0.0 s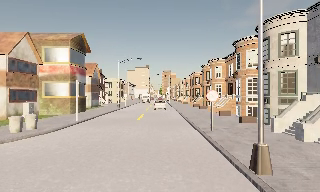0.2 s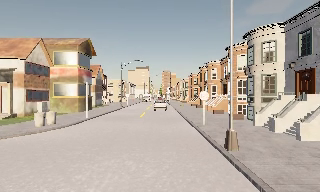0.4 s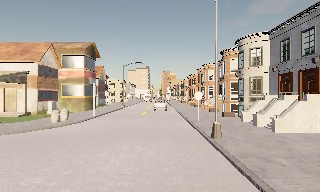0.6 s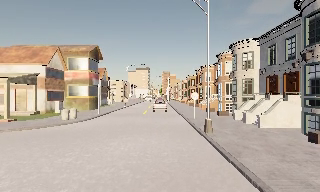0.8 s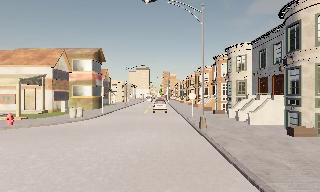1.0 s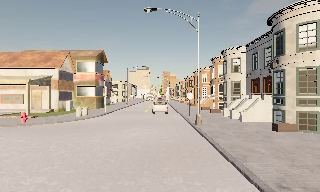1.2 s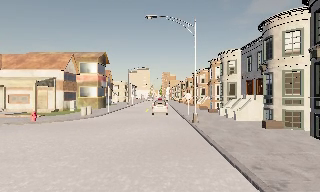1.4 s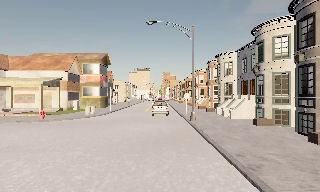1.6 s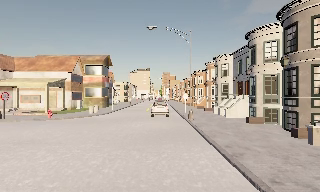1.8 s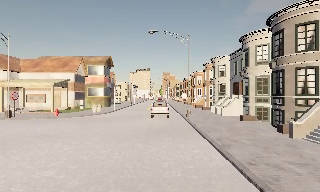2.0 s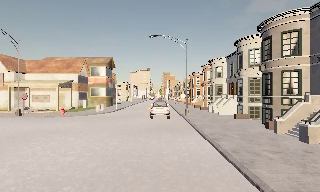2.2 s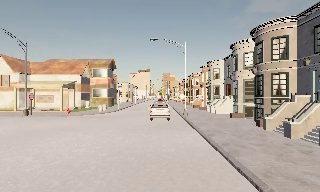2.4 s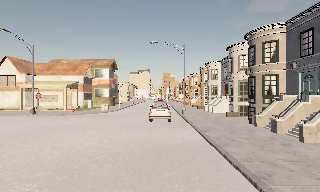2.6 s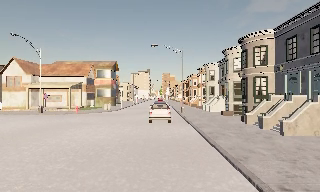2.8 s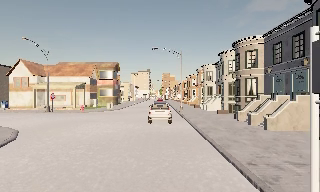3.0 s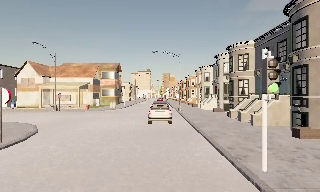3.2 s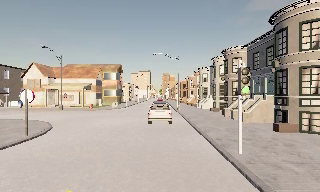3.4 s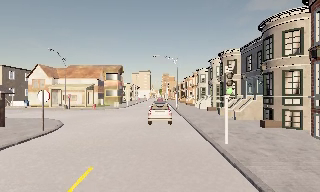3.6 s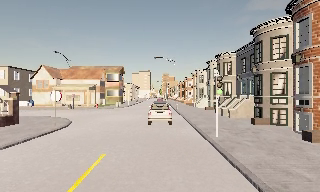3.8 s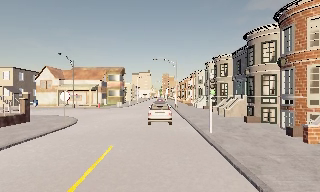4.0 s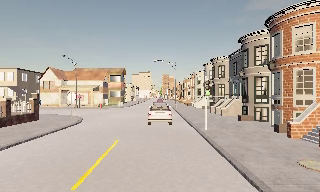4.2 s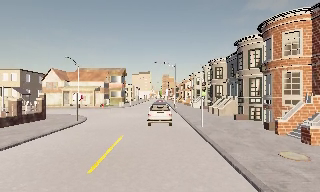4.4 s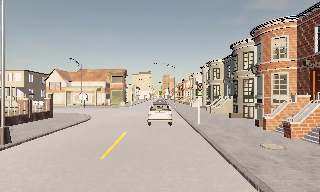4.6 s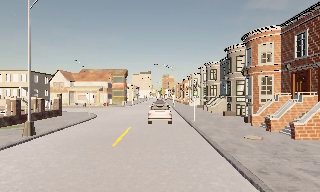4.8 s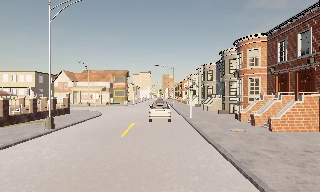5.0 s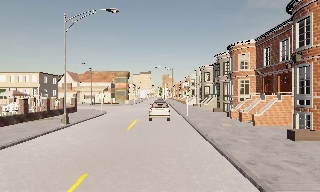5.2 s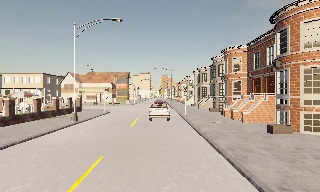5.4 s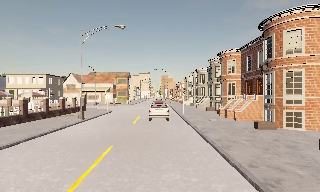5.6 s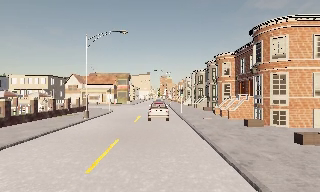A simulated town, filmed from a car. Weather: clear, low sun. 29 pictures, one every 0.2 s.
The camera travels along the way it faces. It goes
backward.
0.0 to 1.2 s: The camera travels backward, about 7 m, so what stands in front gets smaller. It loses speed.
1.2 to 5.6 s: The camera travels backward, about 25 m, so what stands in front gets smaller.
The film runs backward here.
